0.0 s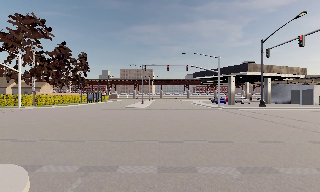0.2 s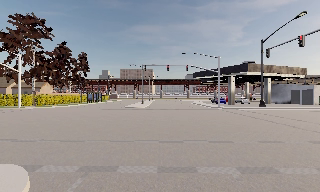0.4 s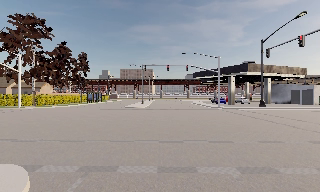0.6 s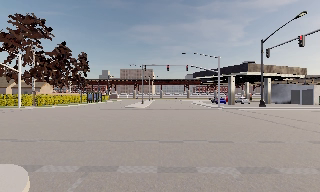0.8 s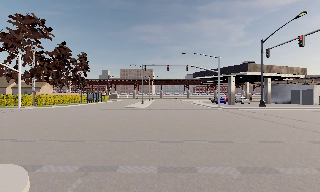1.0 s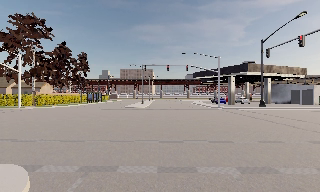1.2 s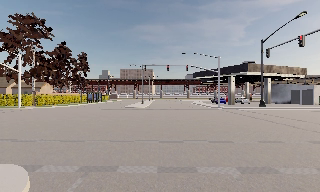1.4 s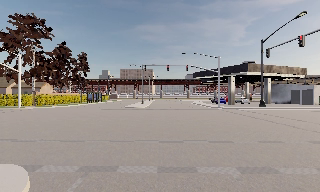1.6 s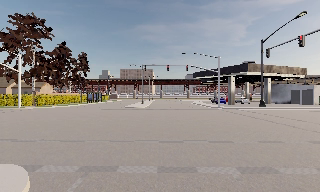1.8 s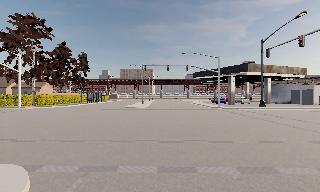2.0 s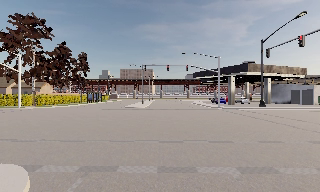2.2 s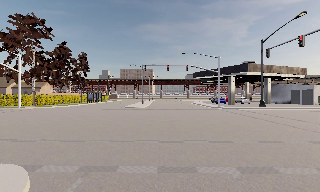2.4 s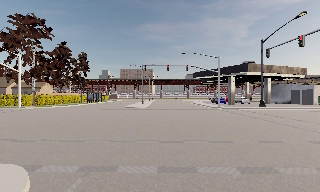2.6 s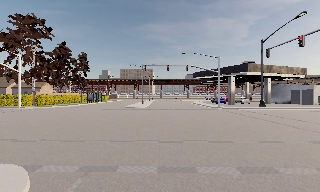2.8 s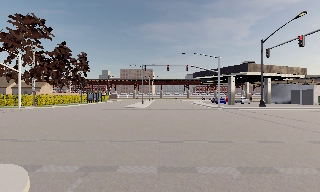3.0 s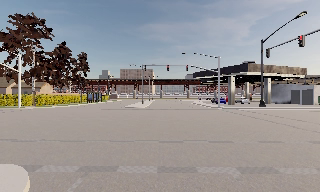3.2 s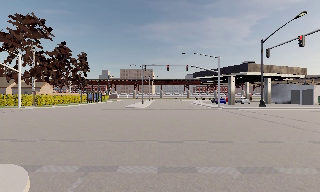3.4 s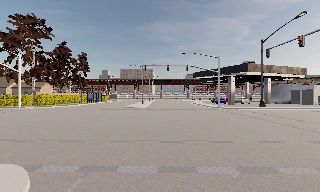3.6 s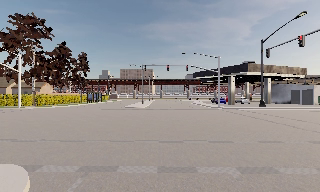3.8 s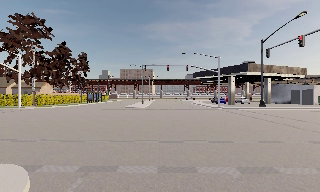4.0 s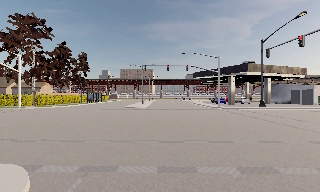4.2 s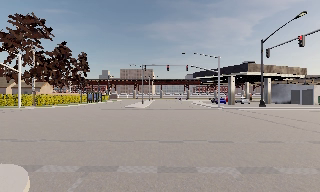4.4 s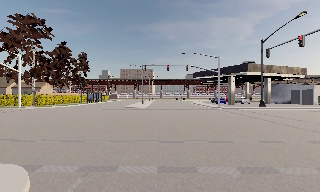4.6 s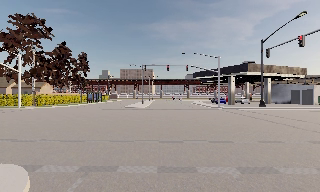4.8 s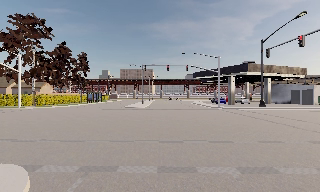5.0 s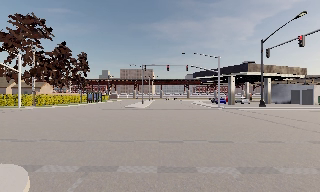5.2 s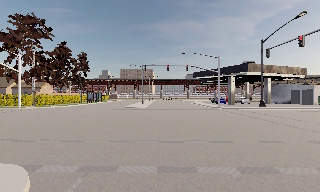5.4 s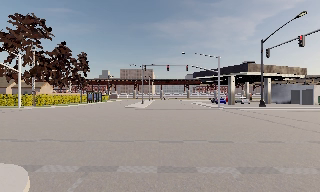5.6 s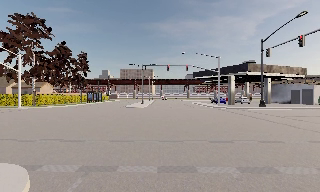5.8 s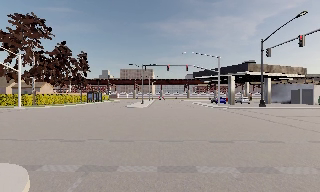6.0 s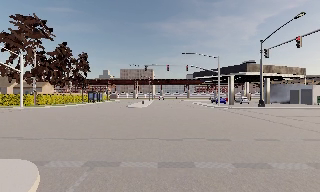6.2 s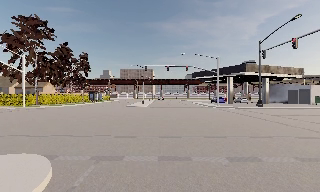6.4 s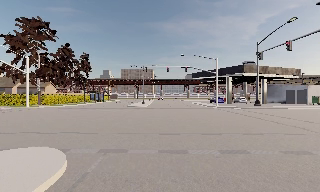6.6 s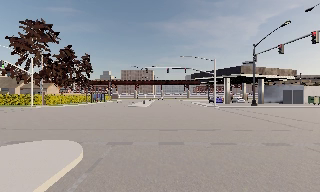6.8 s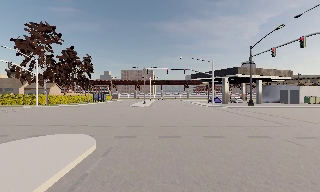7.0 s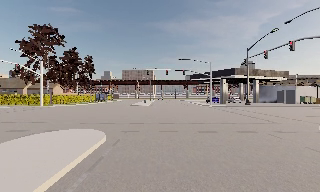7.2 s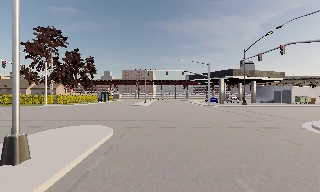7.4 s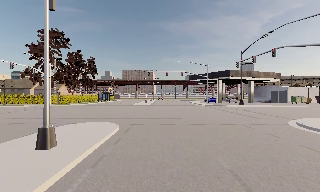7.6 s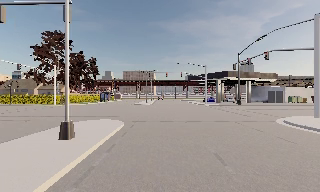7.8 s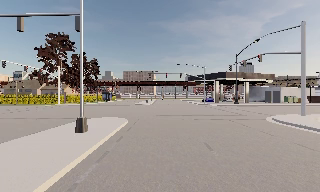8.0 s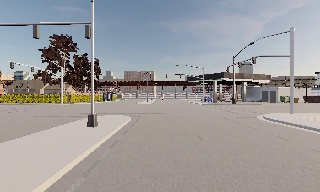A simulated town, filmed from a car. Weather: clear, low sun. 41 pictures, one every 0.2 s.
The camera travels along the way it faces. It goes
backward.
0.0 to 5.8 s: The camera keeps its place and its aim.
5.8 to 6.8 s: The camera travels backward, about 3 m, so what stands in front gets smaller. It gains speed.
6.8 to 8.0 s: The camera travels backward, about 7 m, so what stands in front gets smaller.
The film runs backward here.
